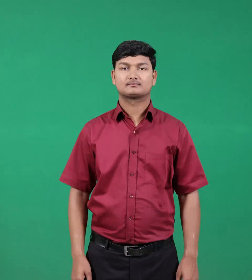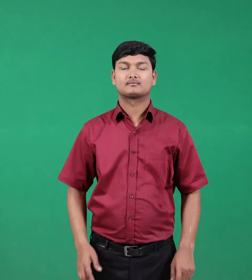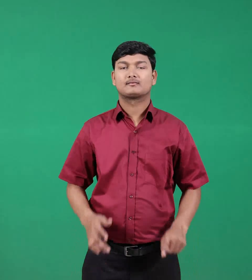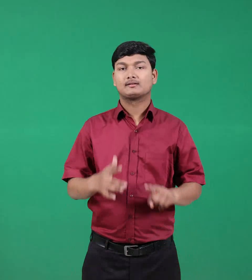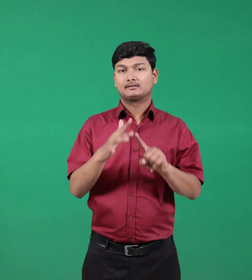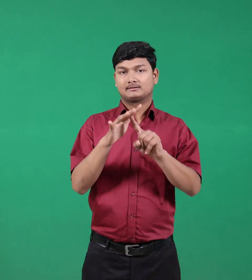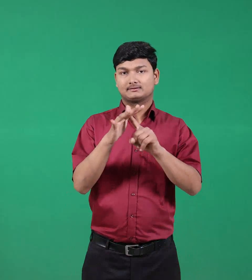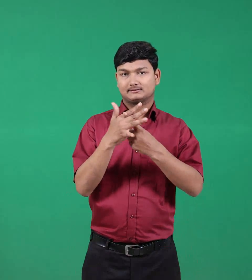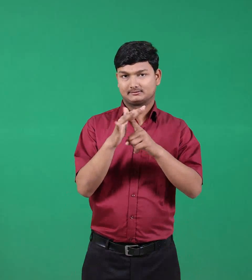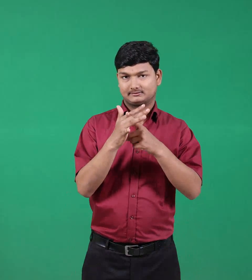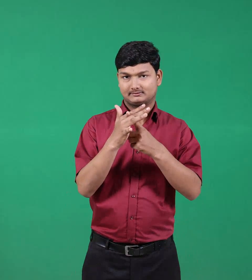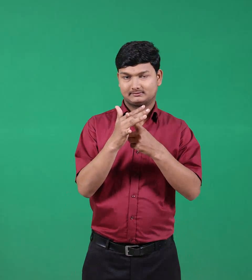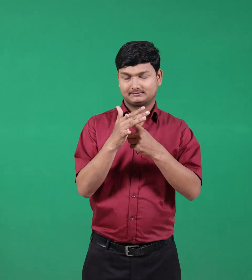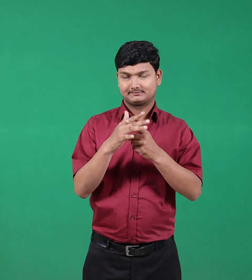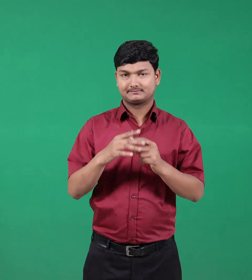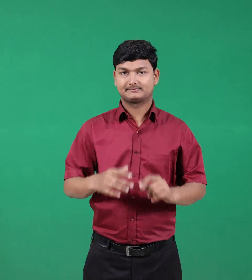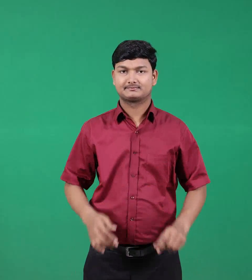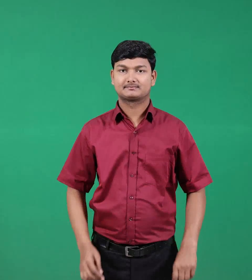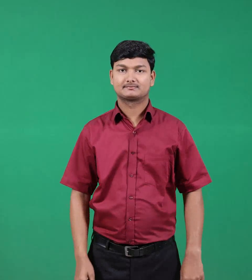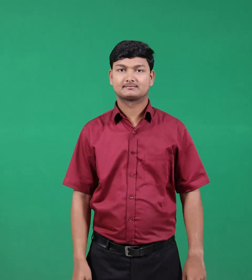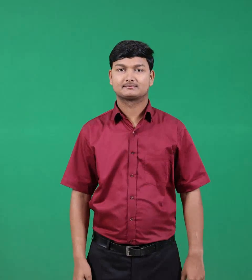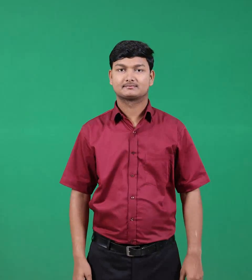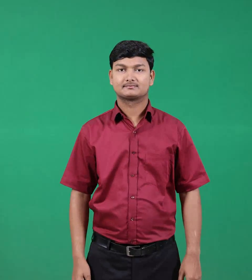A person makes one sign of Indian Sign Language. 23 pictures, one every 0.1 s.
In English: repair
